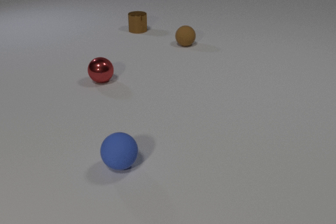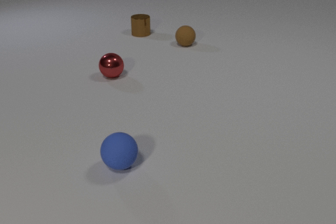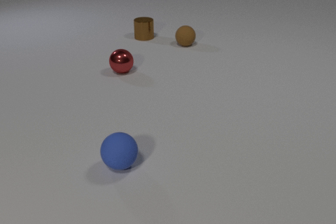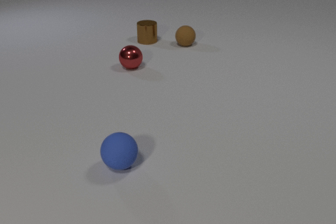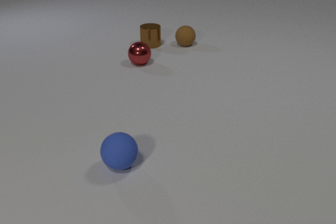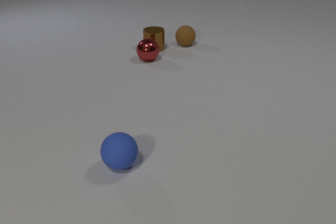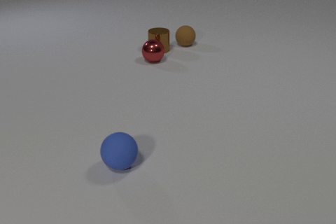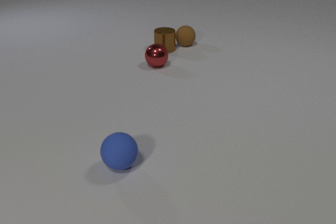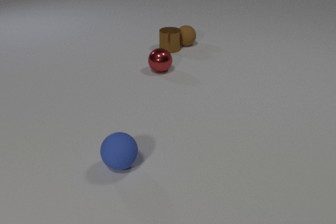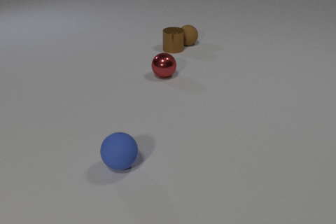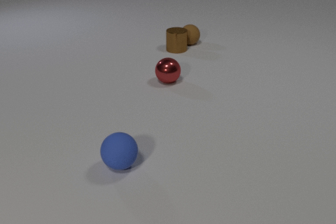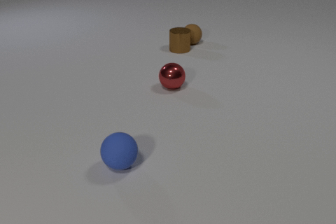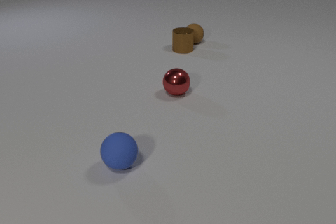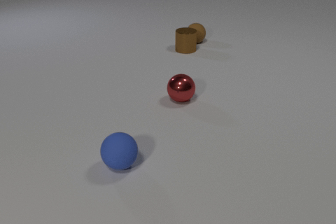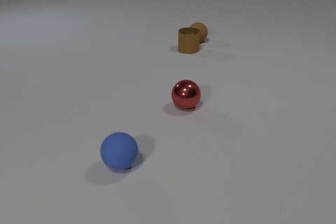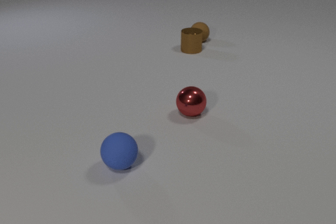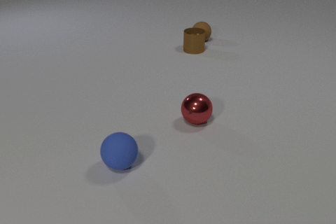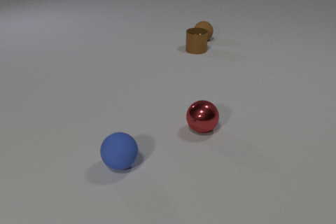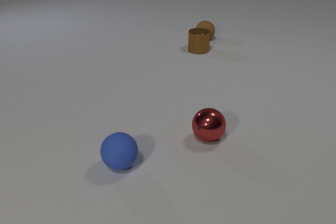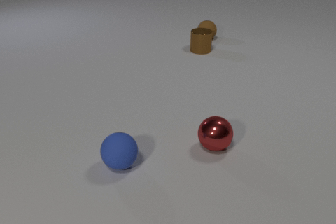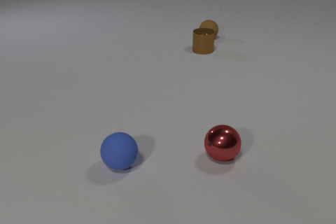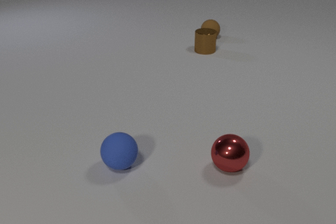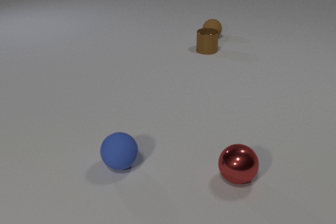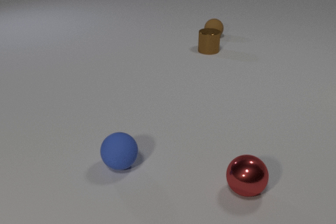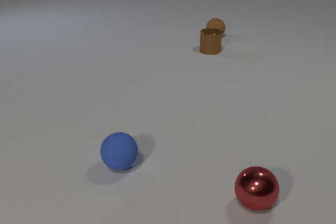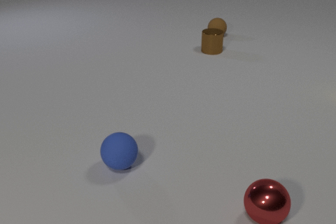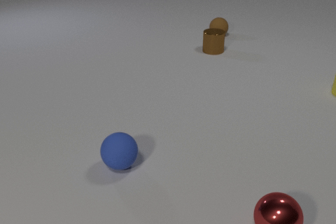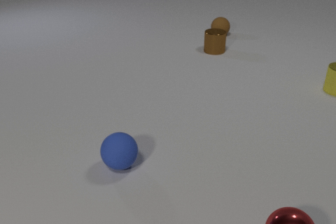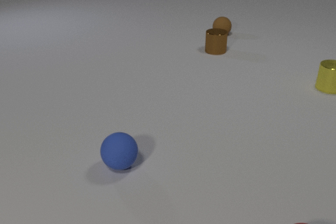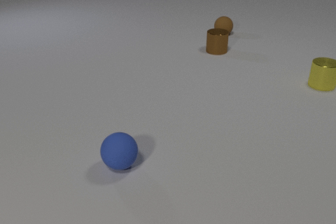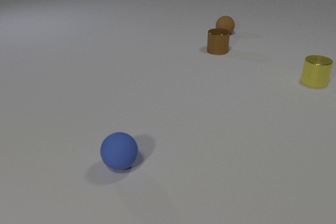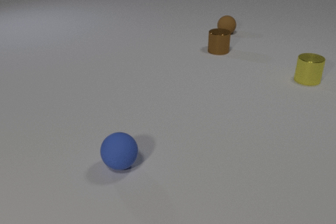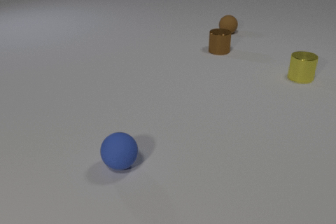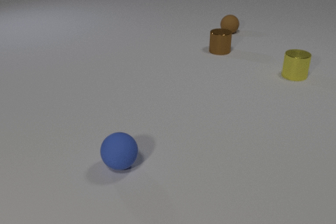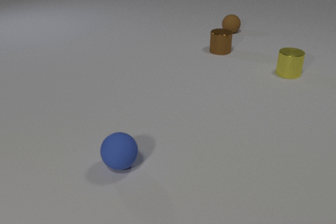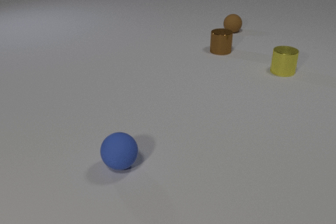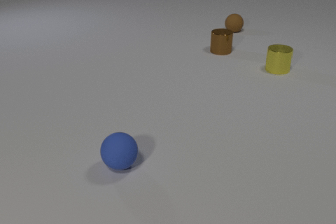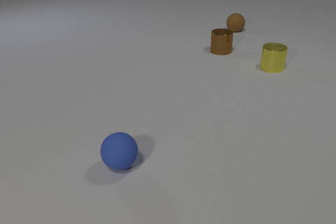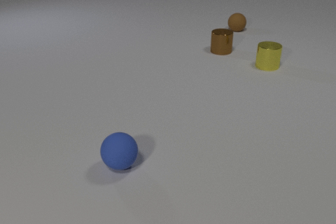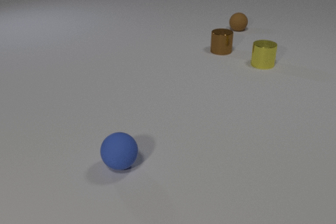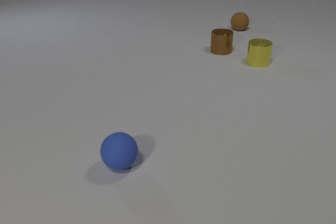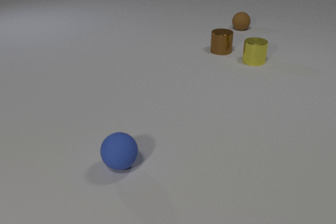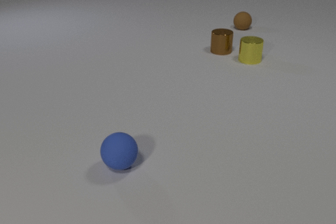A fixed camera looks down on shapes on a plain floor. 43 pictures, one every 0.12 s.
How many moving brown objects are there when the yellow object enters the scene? 2.
What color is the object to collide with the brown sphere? brown.
What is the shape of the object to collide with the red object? cylinder.
0.00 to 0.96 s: The brown metal cylinder slides toward the camera and to the right. The red metal sphere rolls to the right. The brown metal cylinder and the red metal sphere collide. The brown metal cylinder and the brown rubber sphere collide.
0.96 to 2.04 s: The brown metal cylinder slides to the right. The red metal sphere rolls toward the camera. The brown rubber sphere rolls to the right and away from the camera.
2.04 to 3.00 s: The brown metal cylinder slides to the right. The red metal sphere rolls toward the camera and to the right. The brown rubber sphere rolls to the right and away from the camera.
3.00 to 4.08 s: The brown metal cylinder slides to the right. The red metal sphere rolls toward the camera and to the right, leaves at the bottom edge. The brown rubber sphere rolls away from the camera and to the right. The yellow metal cylinder comes in at the right edge, slides to the left and away from the camera.
4.08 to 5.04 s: The brown rubber sphere rolls away from the camera and to the right. The yellow metal cylinder slides to the left and away from the camera.
